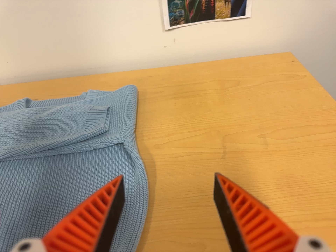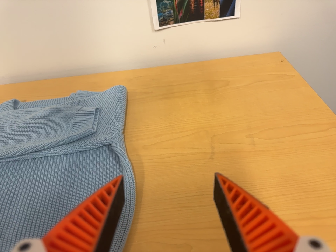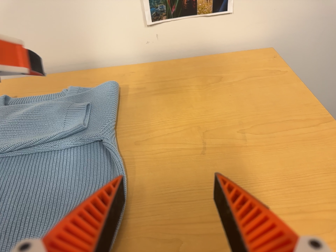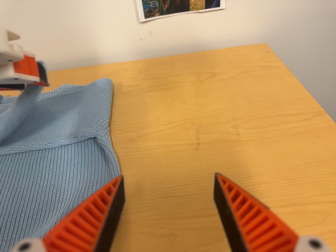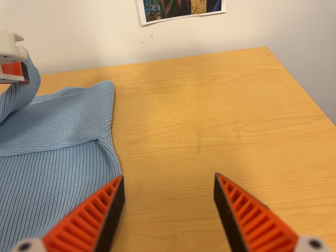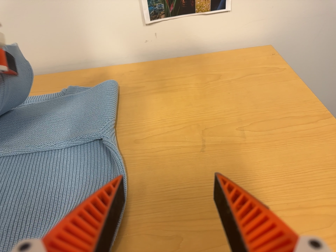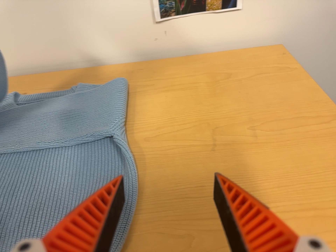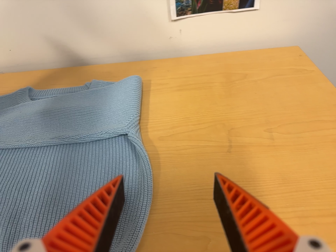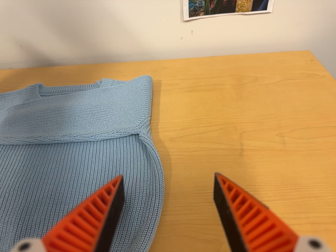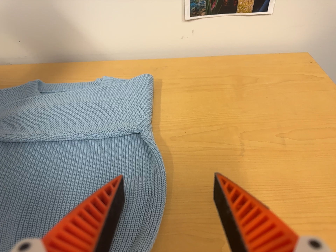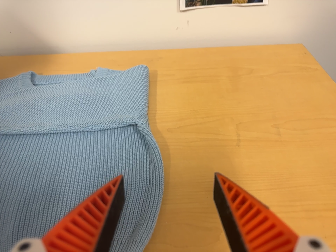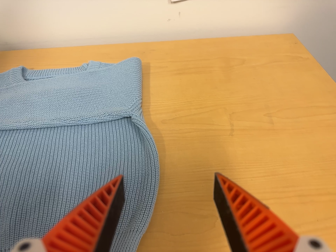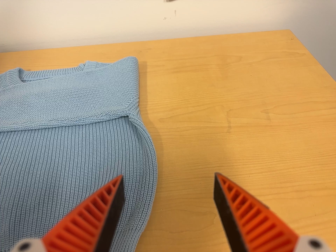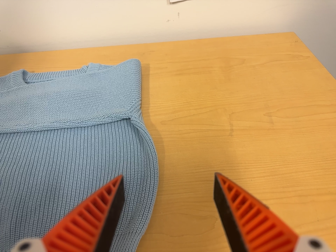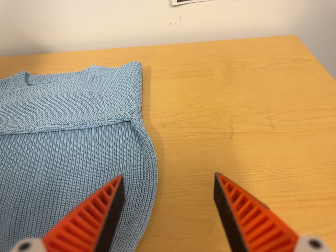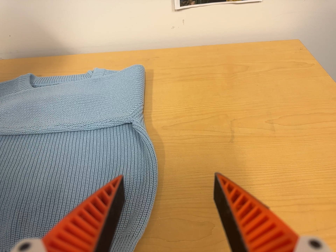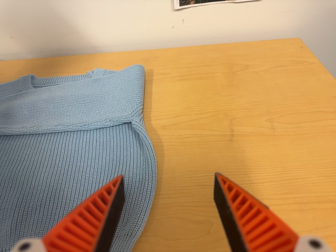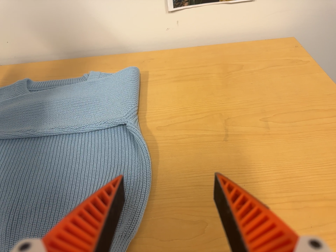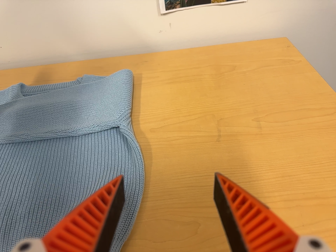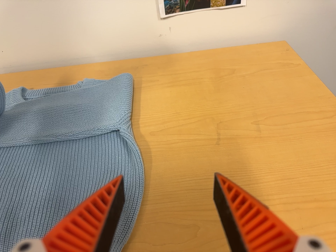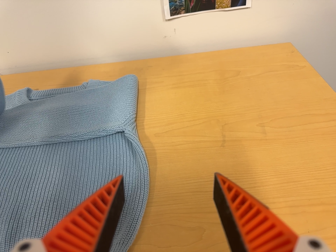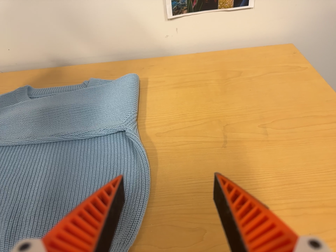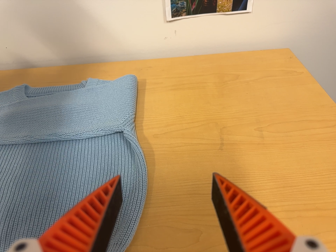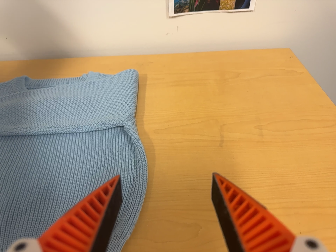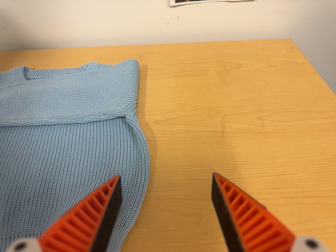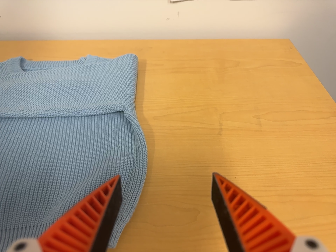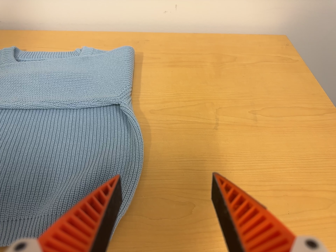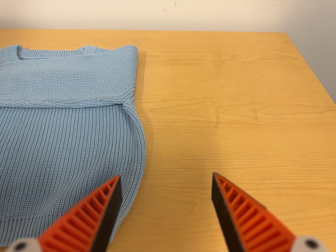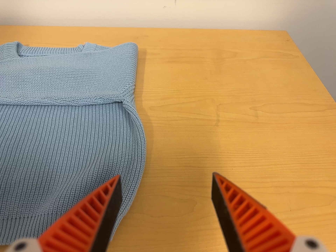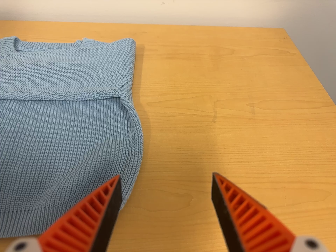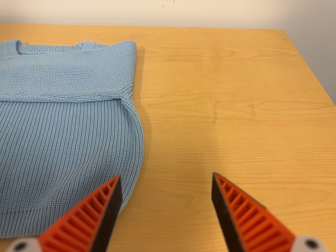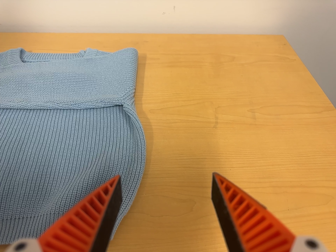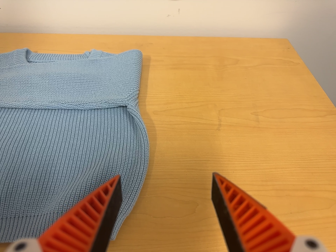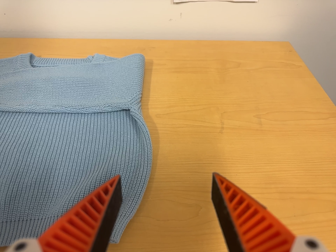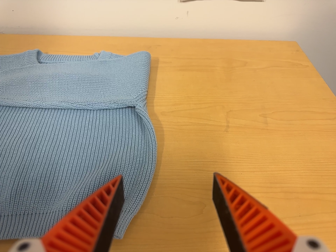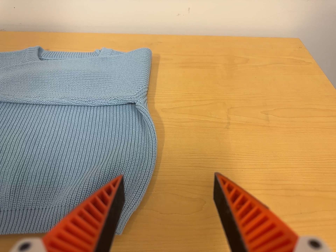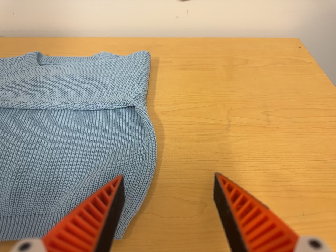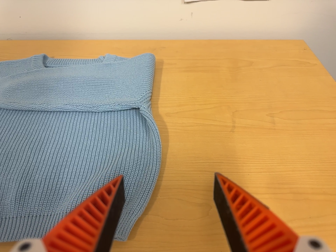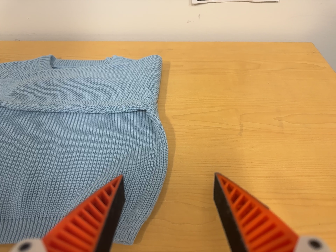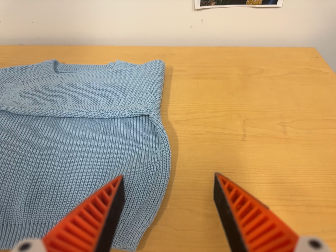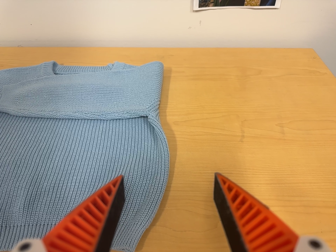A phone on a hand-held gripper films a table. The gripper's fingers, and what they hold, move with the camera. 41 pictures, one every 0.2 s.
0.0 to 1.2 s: The camera shifts only a little, or ends up much as it began.
1.2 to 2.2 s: The camera travels to its left, about 6 cm.
2.2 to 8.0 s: The camera shifts only a little, or ends up much as it began.
The film runs backward here.
